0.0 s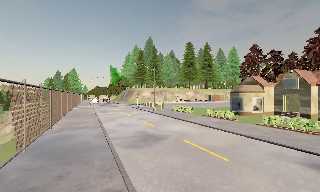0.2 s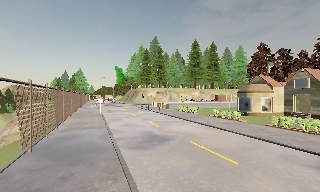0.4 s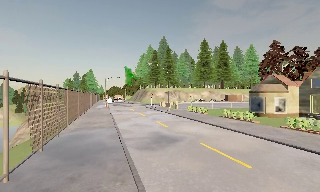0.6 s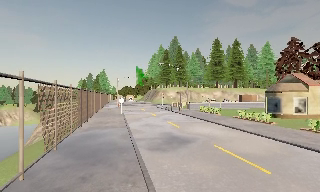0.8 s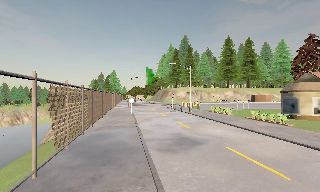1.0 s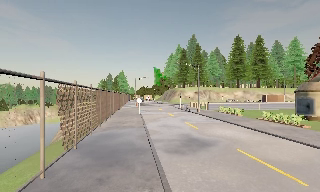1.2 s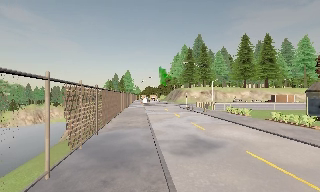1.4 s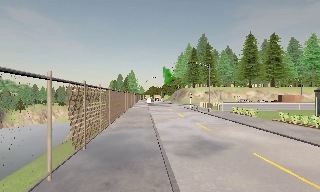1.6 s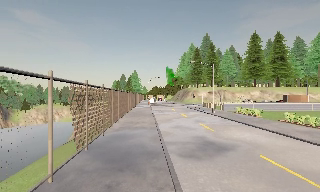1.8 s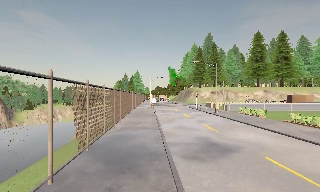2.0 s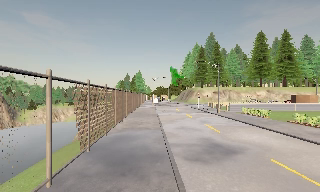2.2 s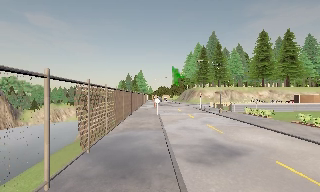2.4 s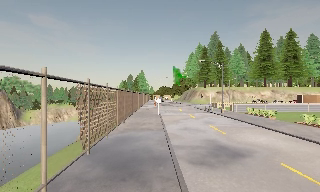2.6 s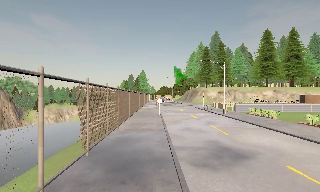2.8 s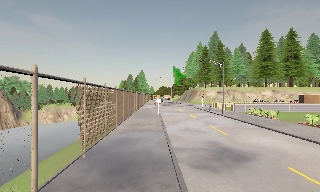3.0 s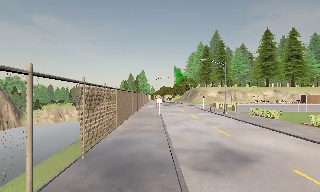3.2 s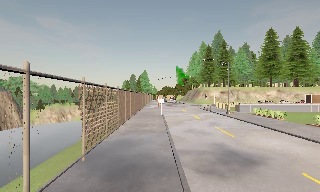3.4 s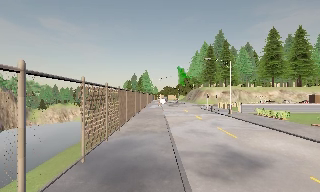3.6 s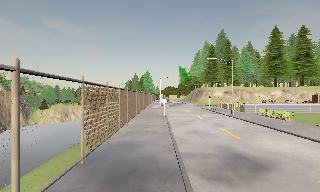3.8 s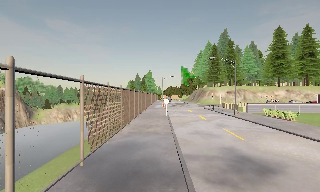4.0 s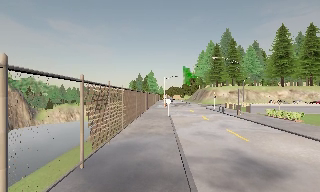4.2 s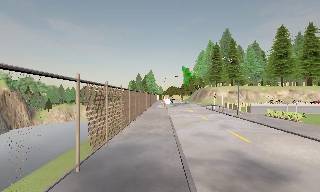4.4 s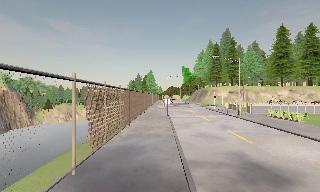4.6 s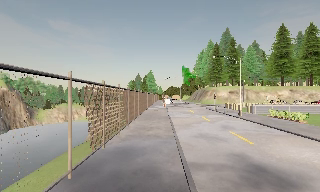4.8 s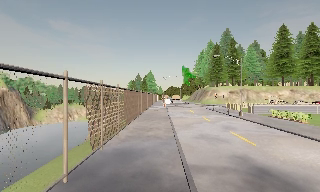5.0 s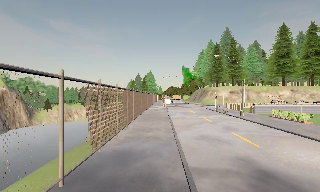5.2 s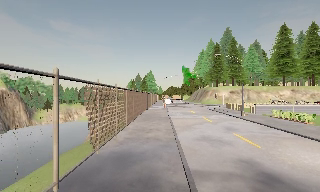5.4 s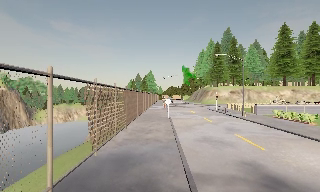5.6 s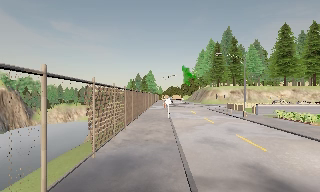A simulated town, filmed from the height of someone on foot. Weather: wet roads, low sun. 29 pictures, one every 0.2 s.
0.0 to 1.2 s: The scene slides to the right, as the camera pans about 15 degrees to its left. It travels forward, about 1 m, so what stands in front looms larger.
1.2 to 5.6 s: The camera travels forward, about 4.5 m, so what stands in front looms larger.
The film runs forward here.
